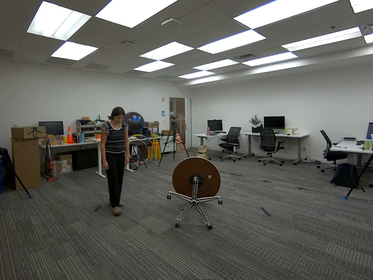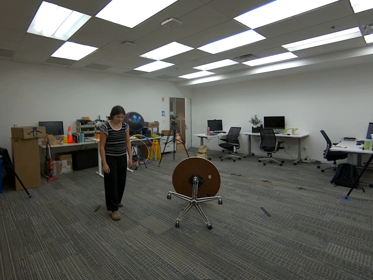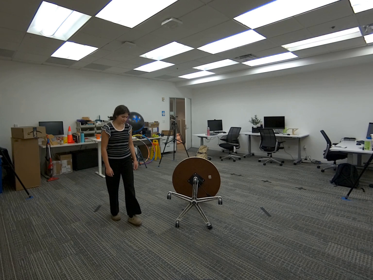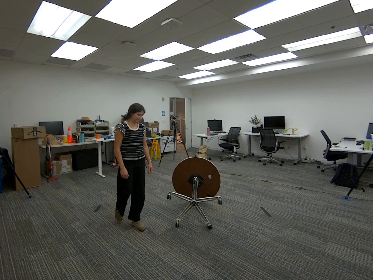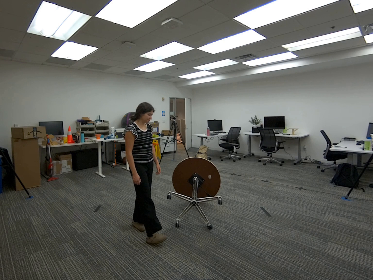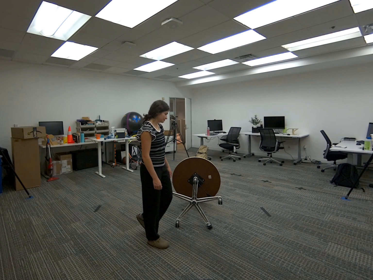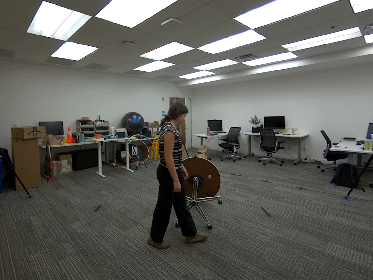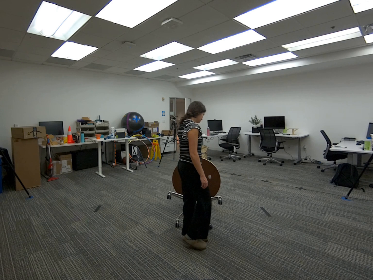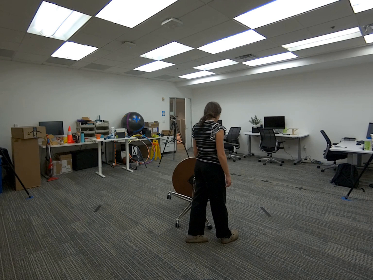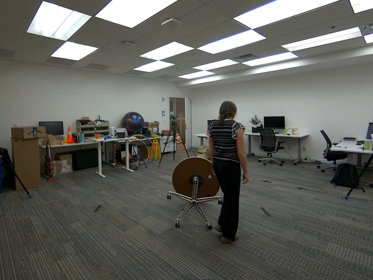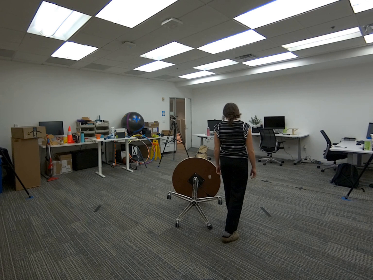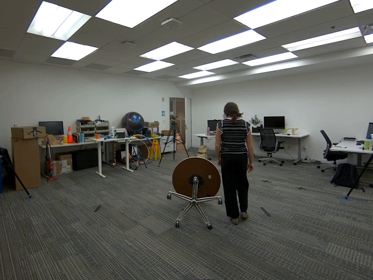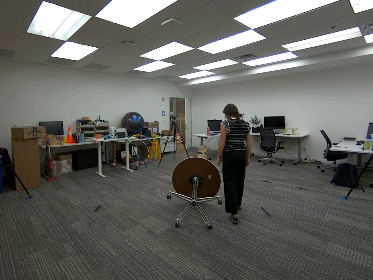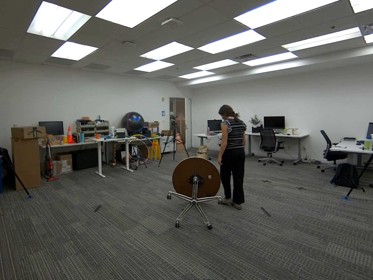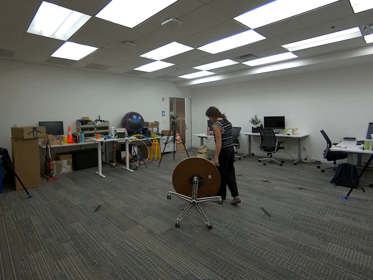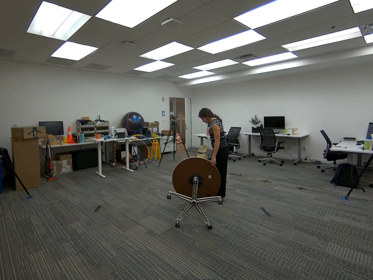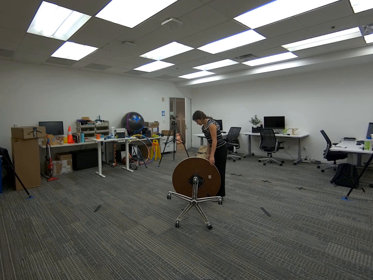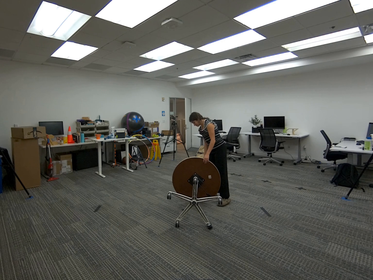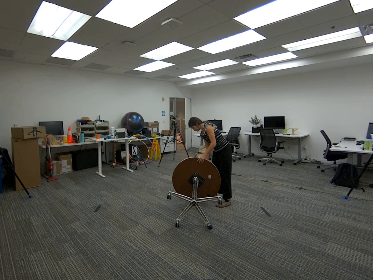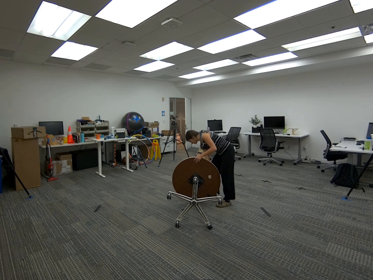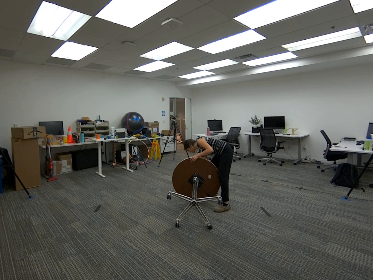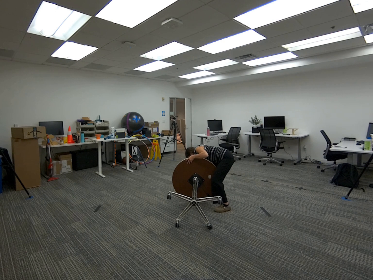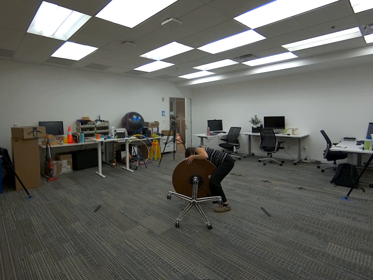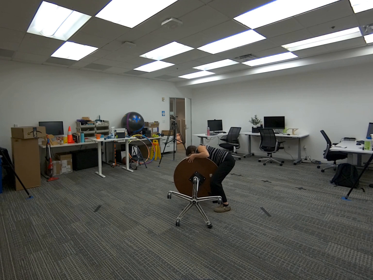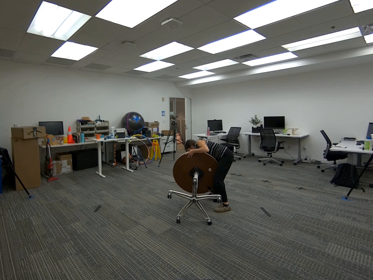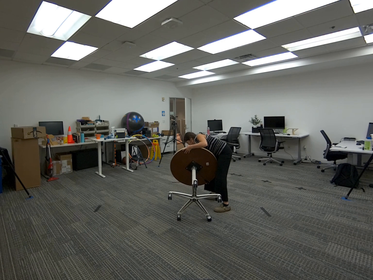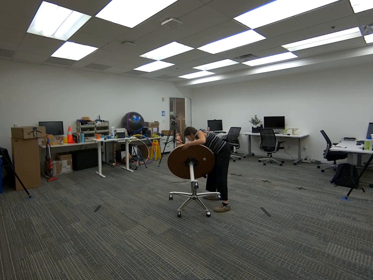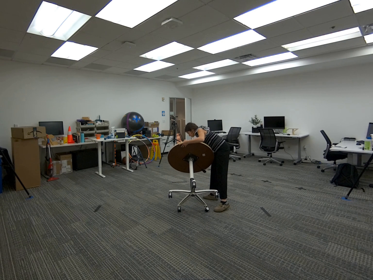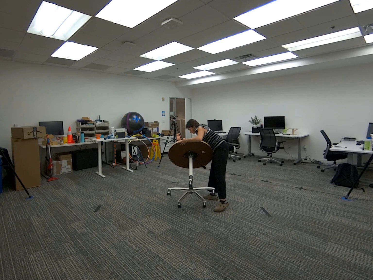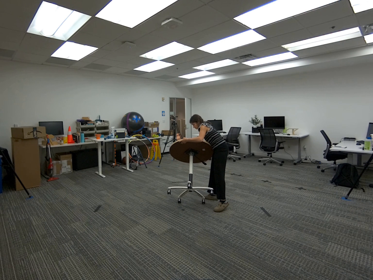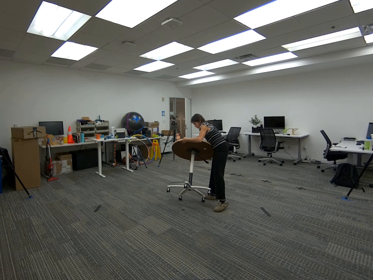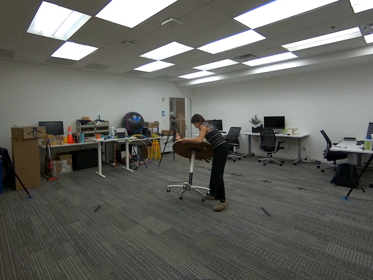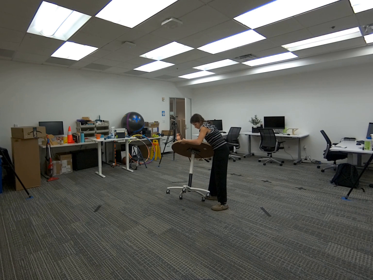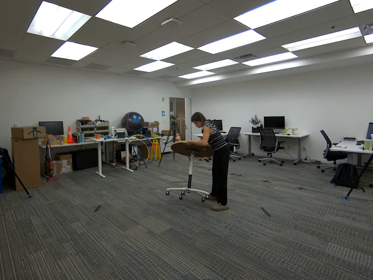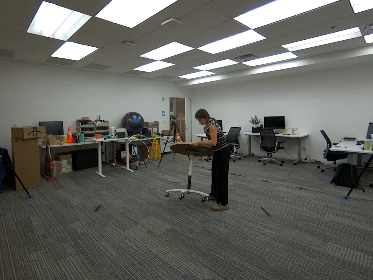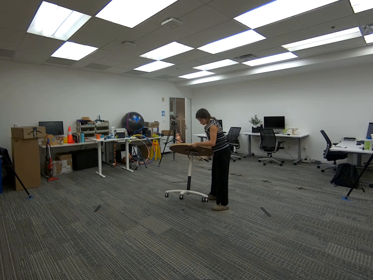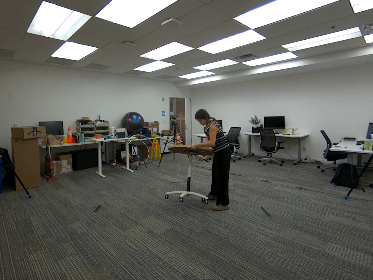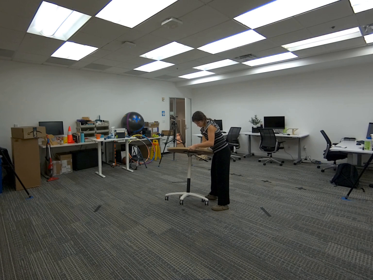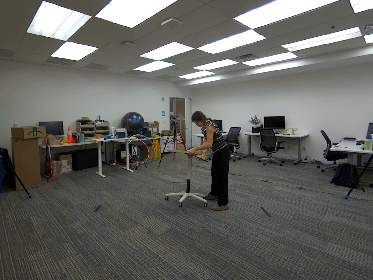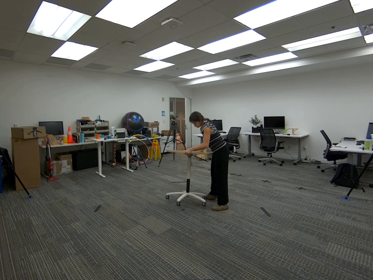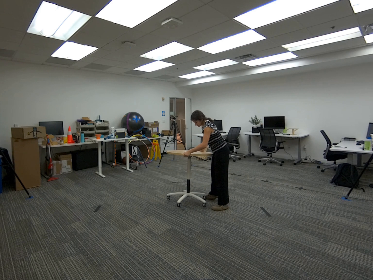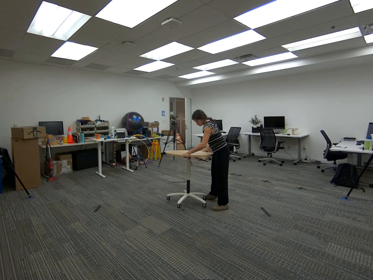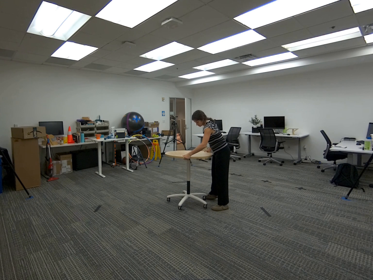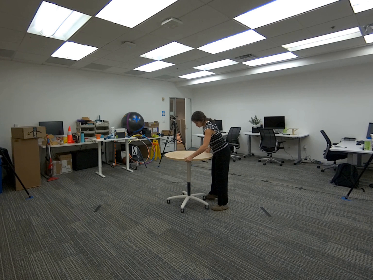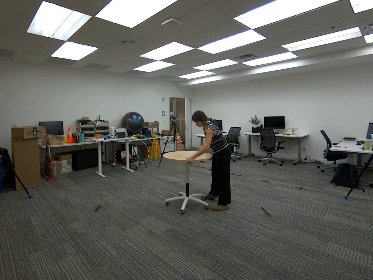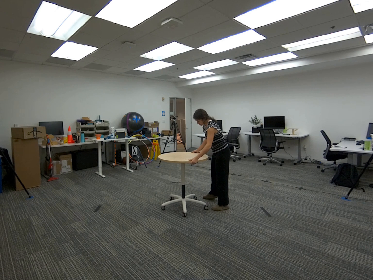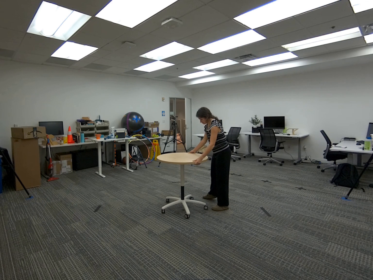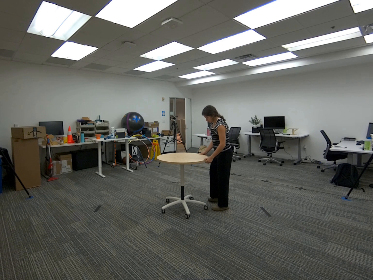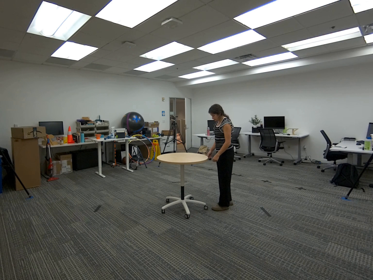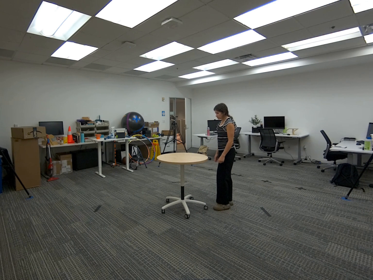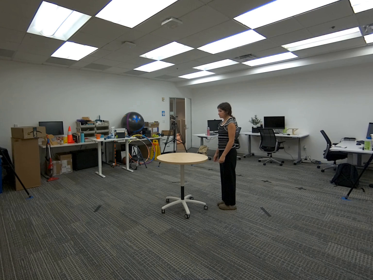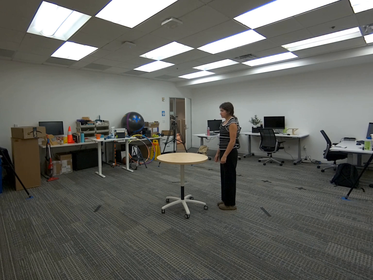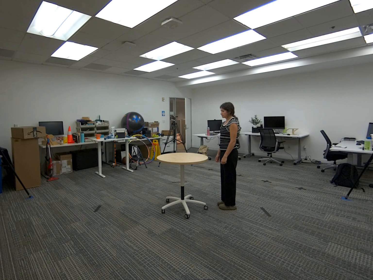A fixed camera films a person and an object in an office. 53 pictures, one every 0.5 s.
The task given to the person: Walk to the round table lying on its side, grasp it with both hands, and lift it until it is upright.
